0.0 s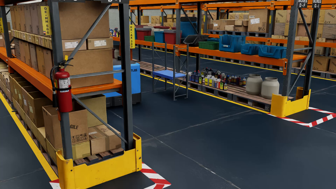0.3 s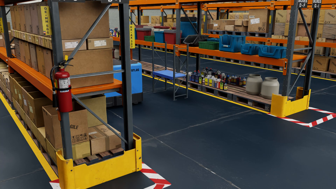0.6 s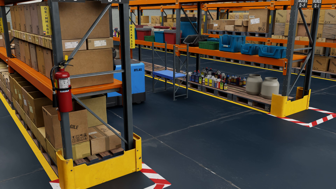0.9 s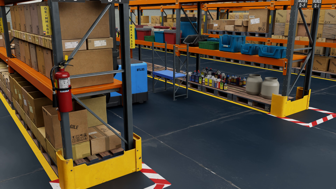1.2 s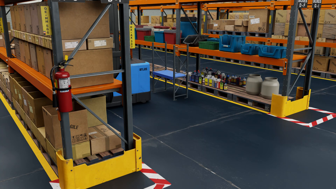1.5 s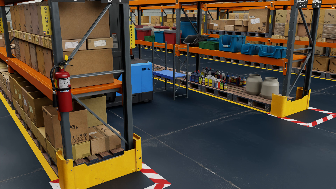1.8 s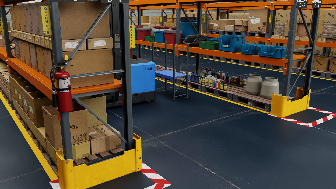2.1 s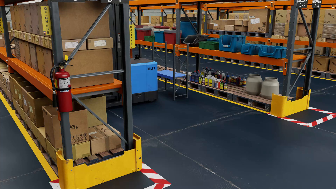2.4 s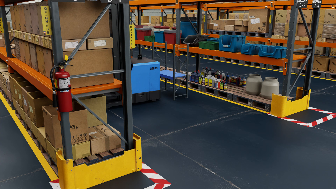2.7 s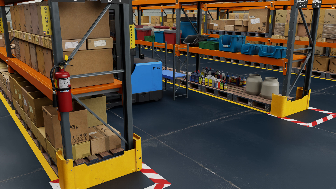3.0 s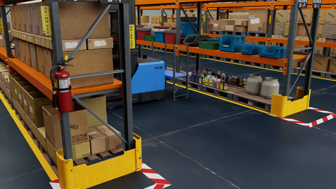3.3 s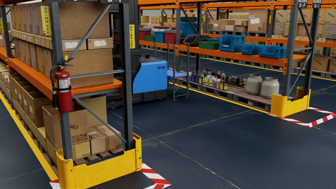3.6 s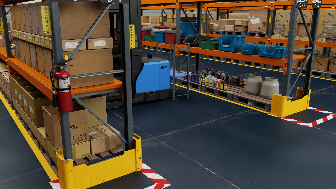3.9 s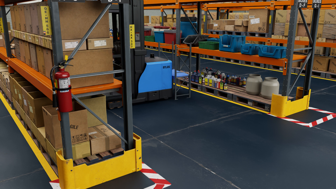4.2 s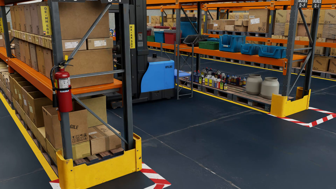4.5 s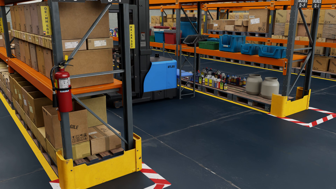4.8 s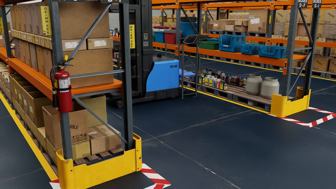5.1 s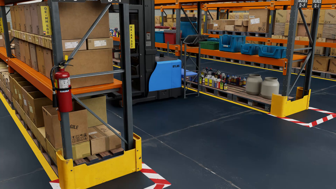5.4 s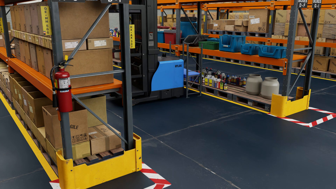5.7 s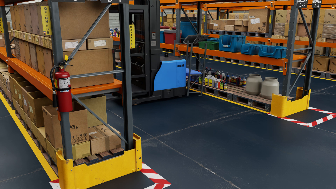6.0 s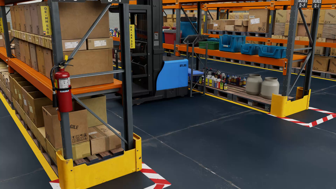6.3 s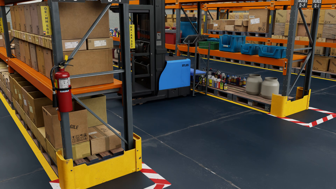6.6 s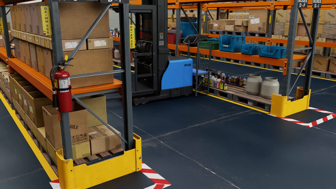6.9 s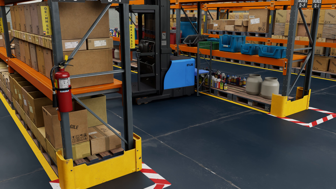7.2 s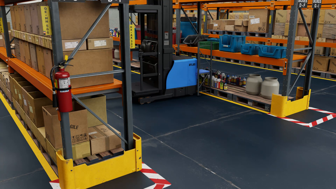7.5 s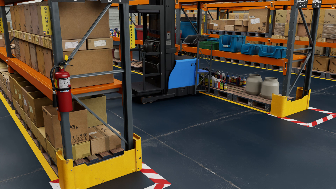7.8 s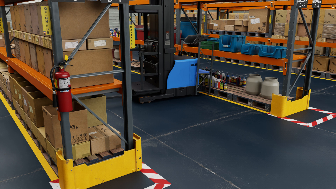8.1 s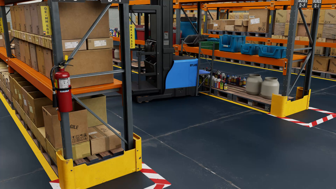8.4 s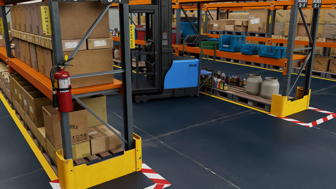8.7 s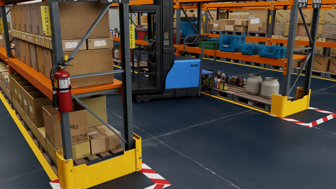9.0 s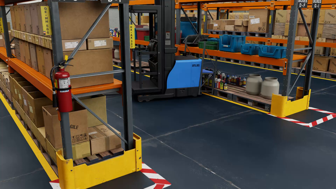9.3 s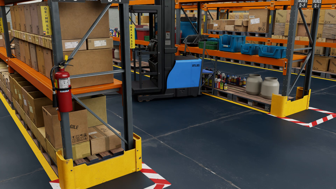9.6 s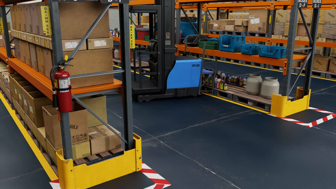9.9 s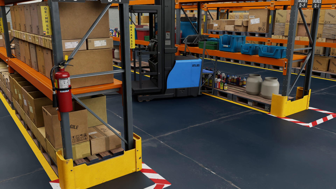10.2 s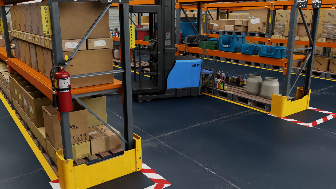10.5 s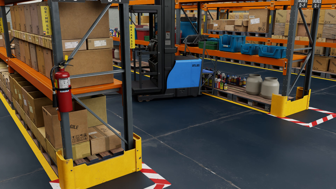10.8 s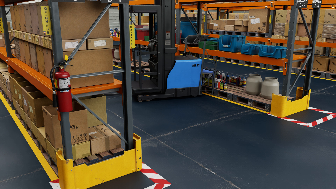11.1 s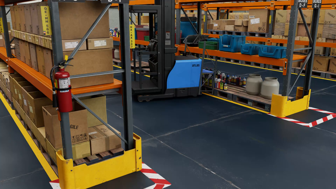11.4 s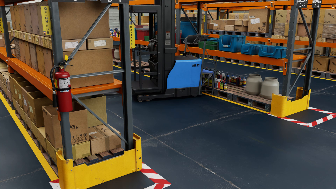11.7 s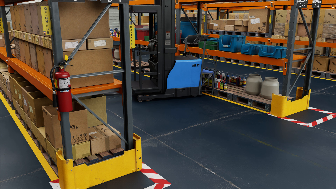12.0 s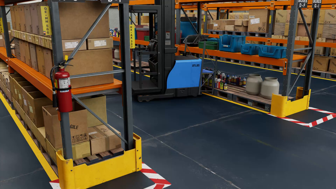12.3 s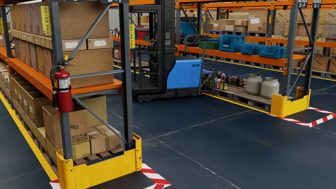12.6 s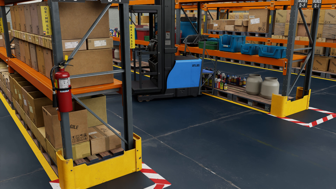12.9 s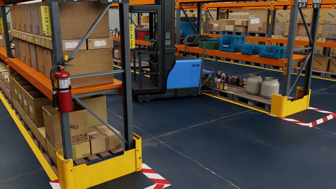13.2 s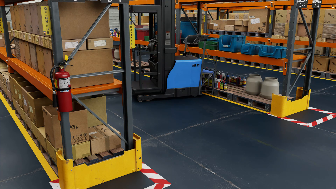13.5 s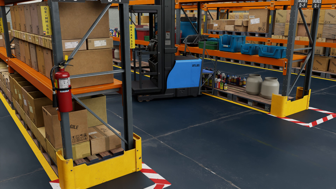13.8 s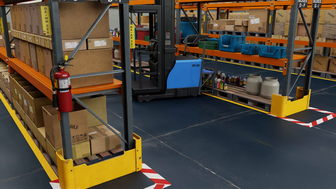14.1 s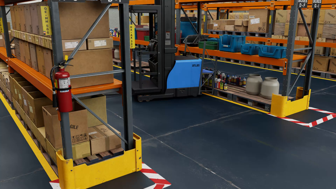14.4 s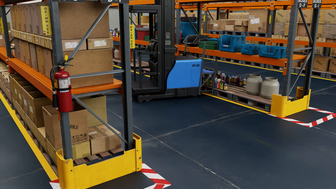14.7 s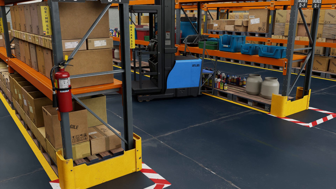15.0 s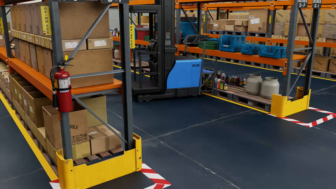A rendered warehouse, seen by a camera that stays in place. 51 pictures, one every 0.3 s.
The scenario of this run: A forklift runs into an object in its way.
